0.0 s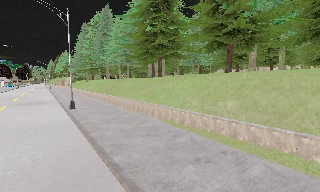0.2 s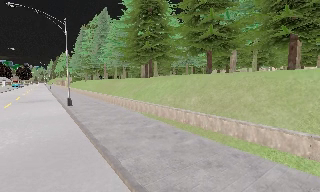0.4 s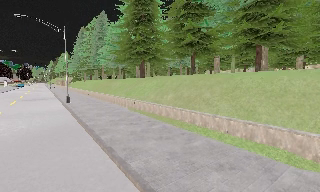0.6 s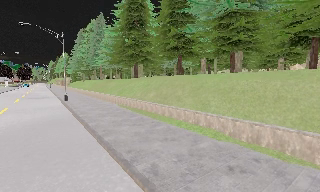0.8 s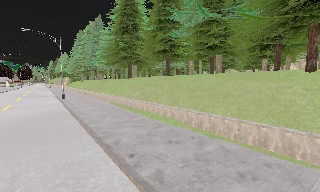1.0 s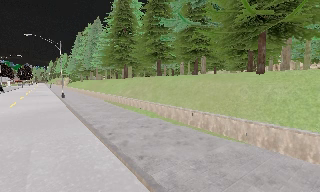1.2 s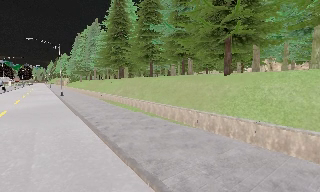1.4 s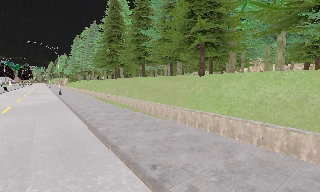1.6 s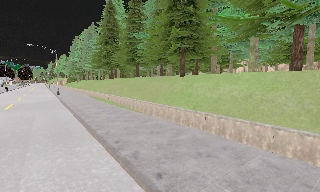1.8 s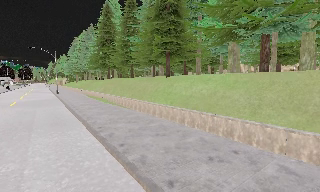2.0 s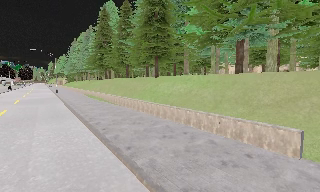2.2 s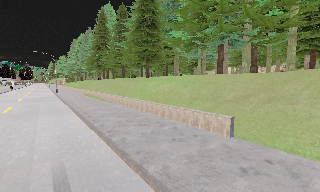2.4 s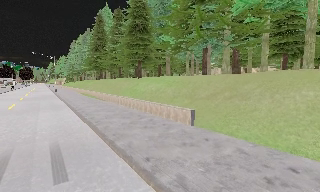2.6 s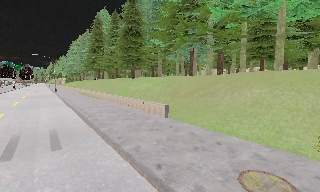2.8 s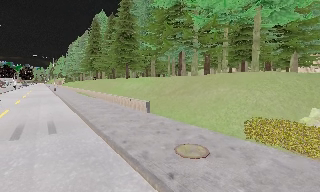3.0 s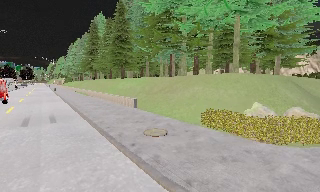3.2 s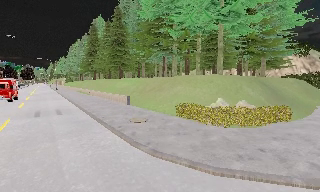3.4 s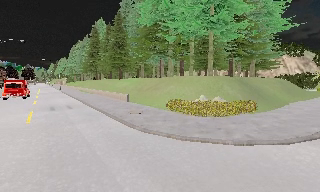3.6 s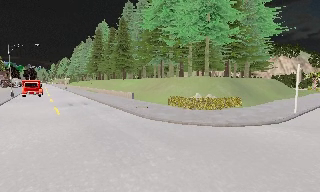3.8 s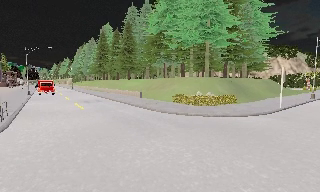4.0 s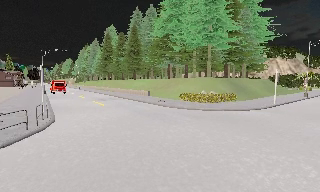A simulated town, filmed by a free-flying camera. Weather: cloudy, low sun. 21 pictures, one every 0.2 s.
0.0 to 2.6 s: The camera travels backward and to its right, about 30 m, so what stands in front gets smaller.
2.6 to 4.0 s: The camera travels backward, about 14 m, so what stands in front gets smaller.
The film runs backward here.
